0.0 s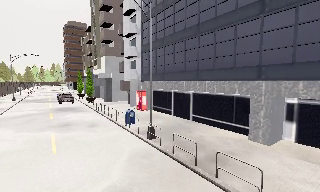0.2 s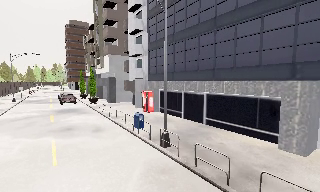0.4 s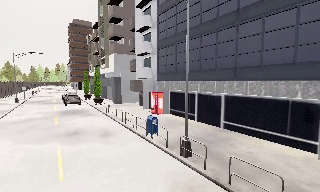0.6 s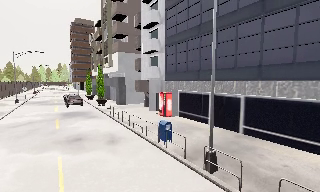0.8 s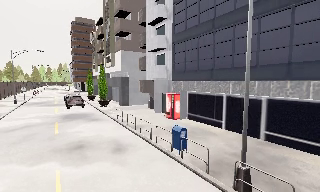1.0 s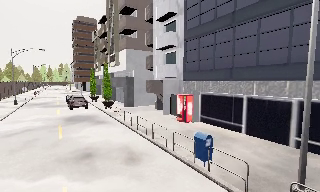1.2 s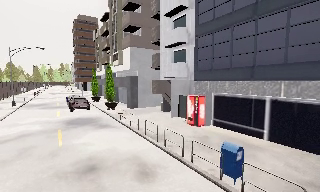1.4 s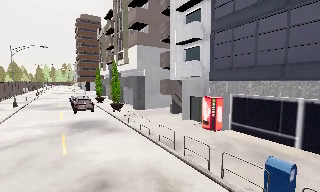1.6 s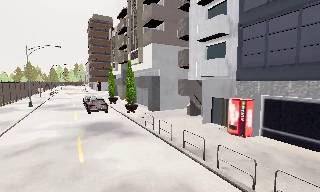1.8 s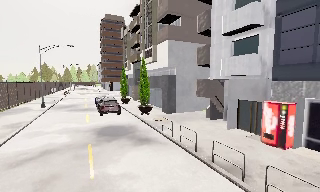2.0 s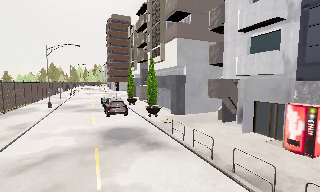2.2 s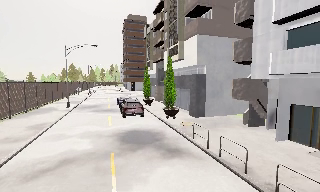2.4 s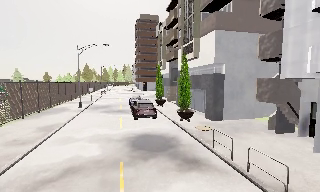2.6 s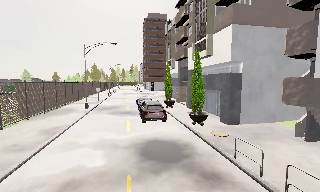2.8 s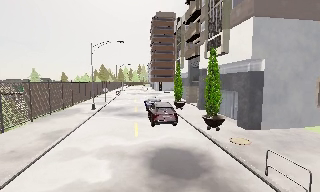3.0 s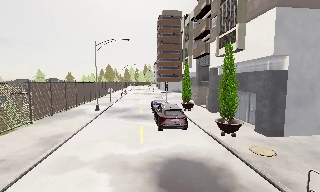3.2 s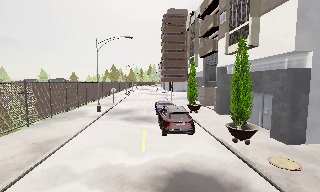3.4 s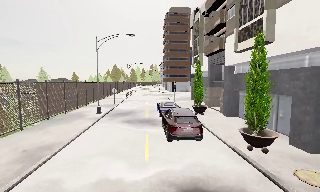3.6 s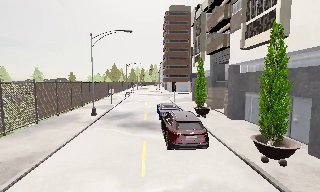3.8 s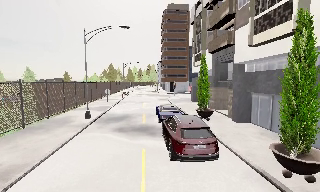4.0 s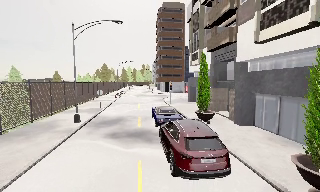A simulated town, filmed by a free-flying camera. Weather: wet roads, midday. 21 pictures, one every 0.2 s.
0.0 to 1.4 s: The camera travels forward and to its left, about 9 m, so what stands in front looms larger.
1.4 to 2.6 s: The camera pans to its left, which is counterclockwise from overhead, by about 20 degrees. It travels forward, about 6 m, so what stands in front looms larger.
2.6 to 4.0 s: The camera travels forward, about 7 m, so what stands in front looms larger.
The film runs backward here.
